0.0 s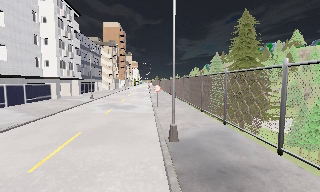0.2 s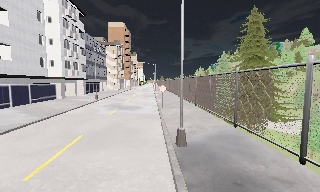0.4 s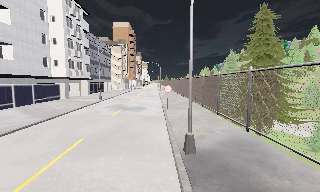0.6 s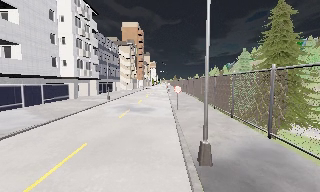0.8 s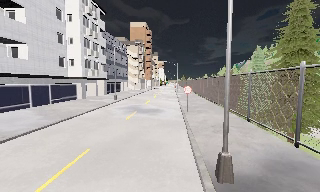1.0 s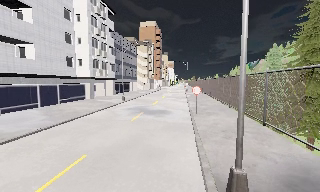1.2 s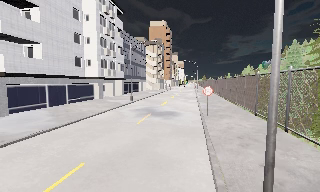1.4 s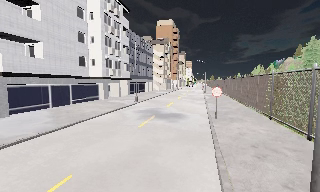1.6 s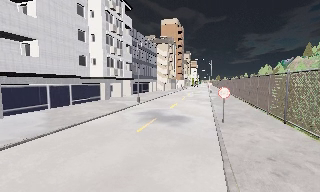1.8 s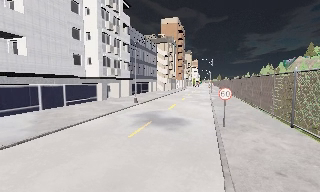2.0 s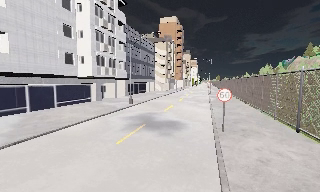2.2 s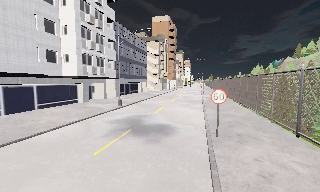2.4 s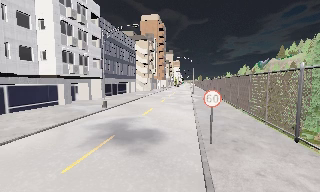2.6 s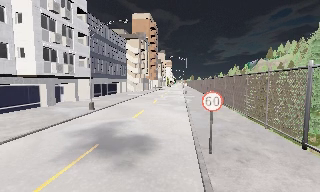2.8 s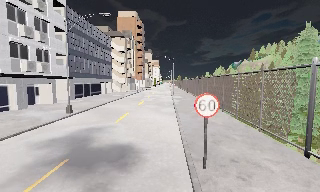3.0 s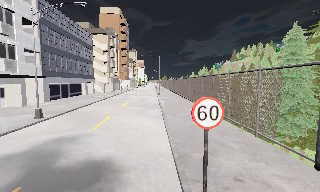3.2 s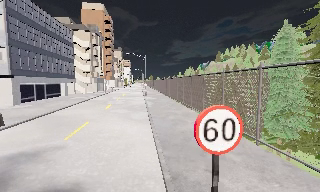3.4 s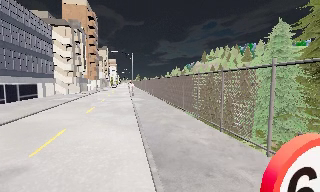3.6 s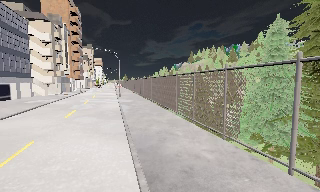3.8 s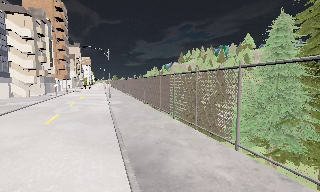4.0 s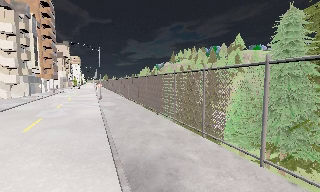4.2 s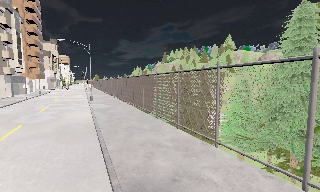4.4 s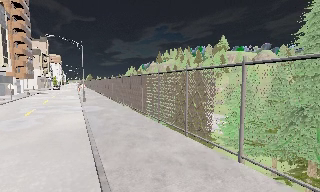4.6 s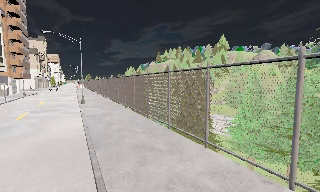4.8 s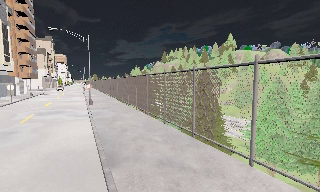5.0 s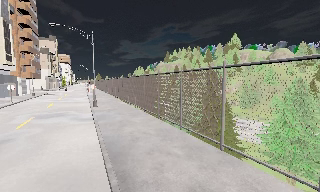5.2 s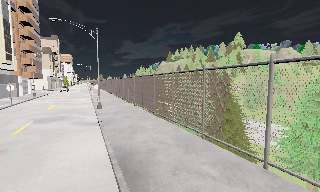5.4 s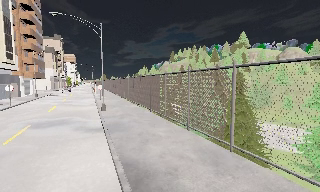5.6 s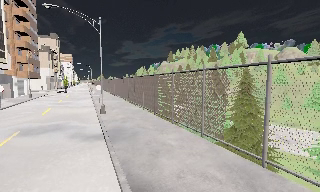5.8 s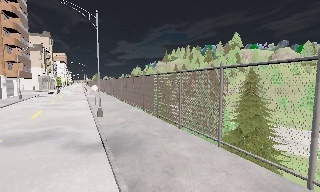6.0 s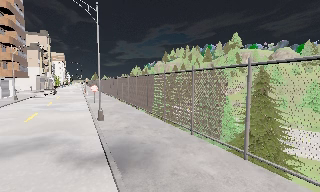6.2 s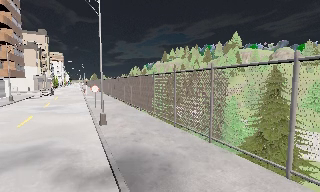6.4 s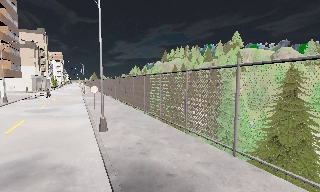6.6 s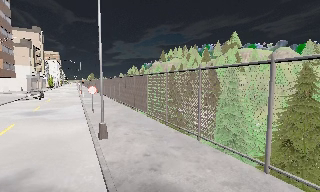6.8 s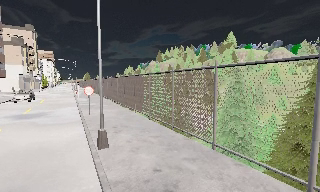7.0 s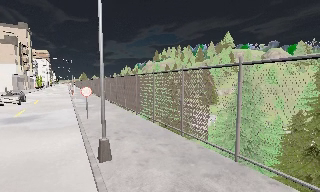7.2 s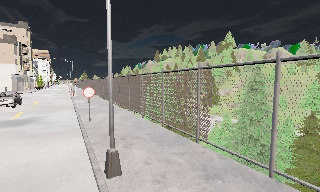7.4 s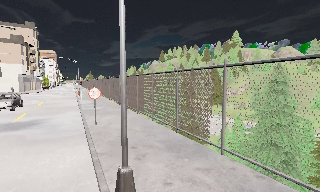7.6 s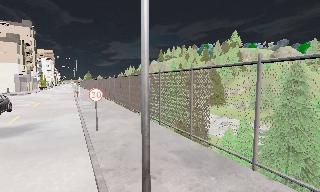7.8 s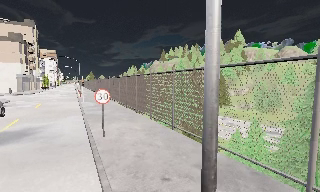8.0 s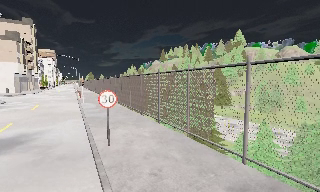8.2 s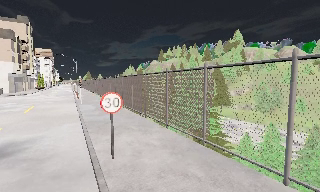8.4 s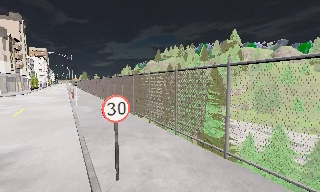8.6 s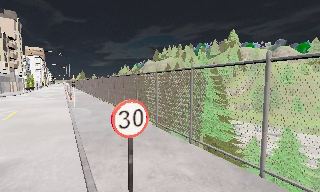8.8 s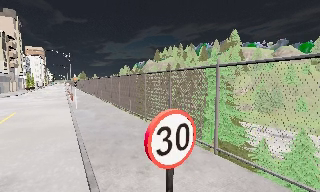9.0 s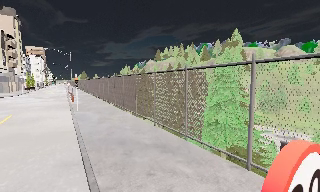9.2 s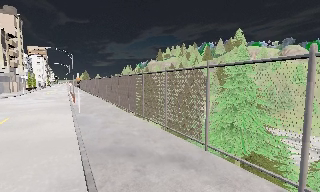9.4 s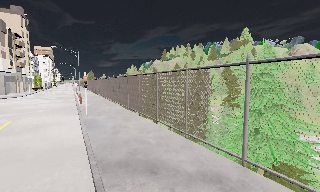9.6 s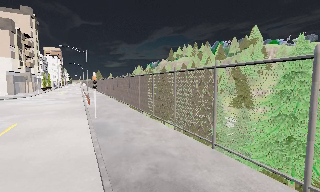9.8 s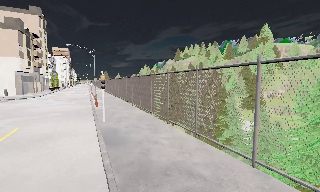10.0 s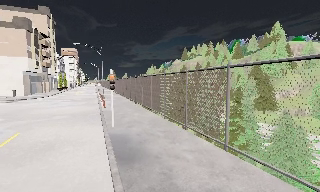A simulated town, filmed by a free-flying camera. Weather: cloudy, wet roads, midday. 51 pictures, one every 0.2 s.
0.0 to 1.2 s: The camera swings to its left by about 15 degrees, and the scene slides to the right. It travels forward, about 4 m, so what stands in front looms larger.
1.2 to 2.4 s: The camera travels forward, about 6 m, so what stands in front looms larger.
2.4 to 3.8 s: The camera swings to its right by about 30 degrees, and the scene slides to the left. It travels forward, about 8 m.
3.8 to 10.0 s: The camera travels forward and to its left, about 40 m, so what stands in front looms larger.
The film runs forward here.
